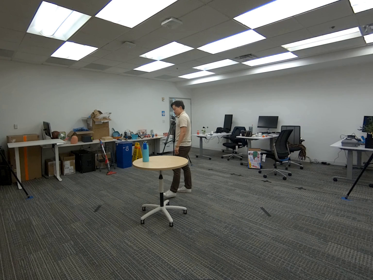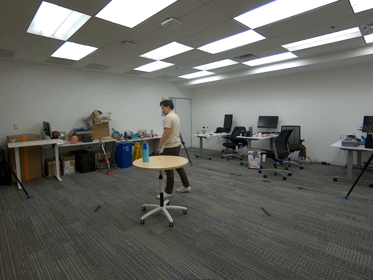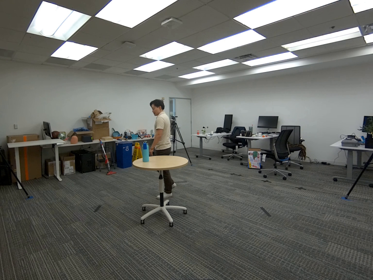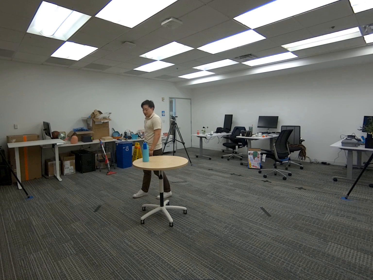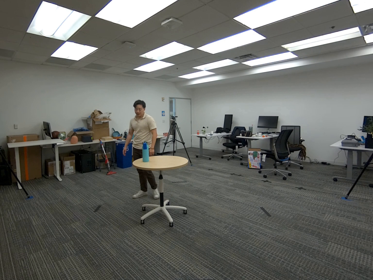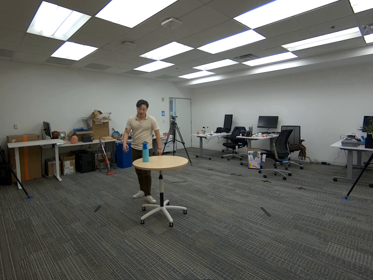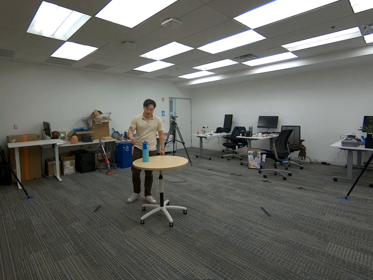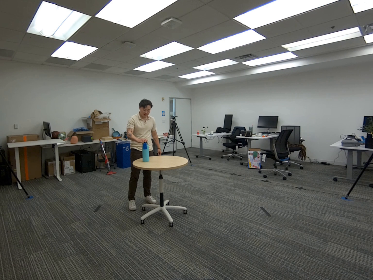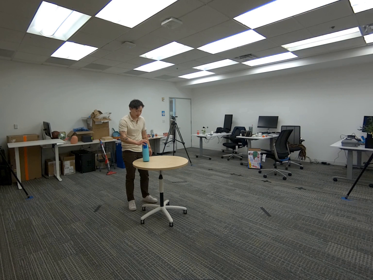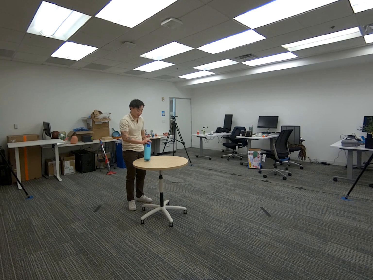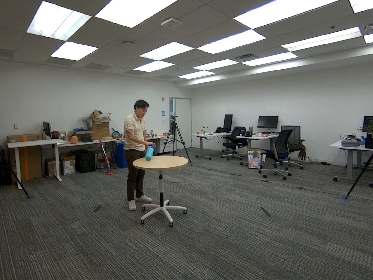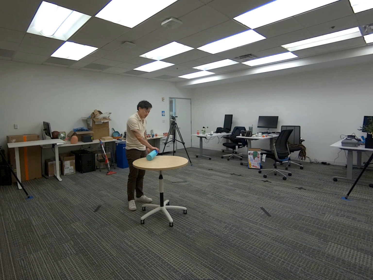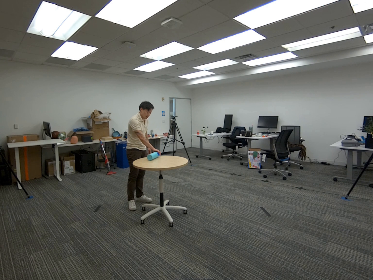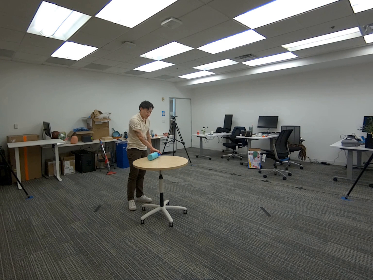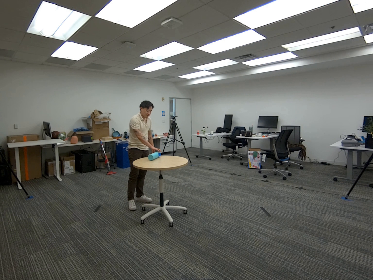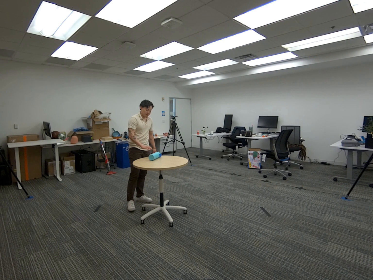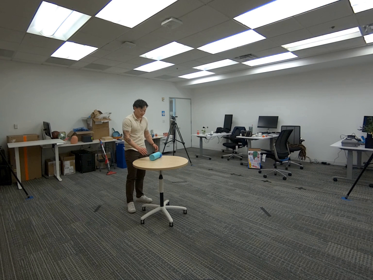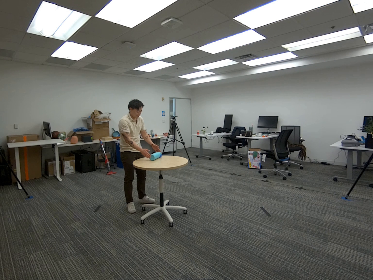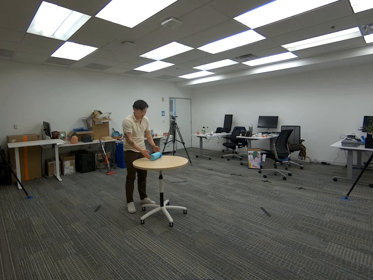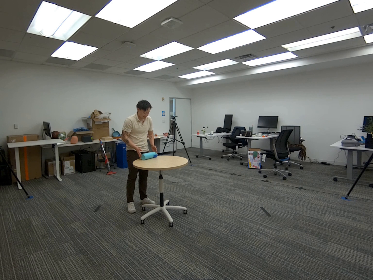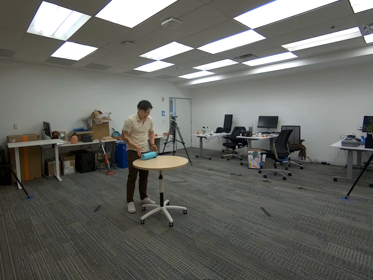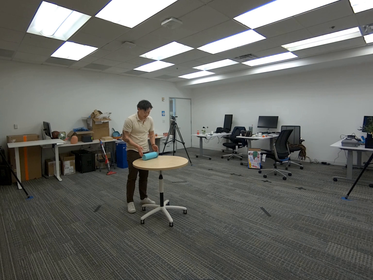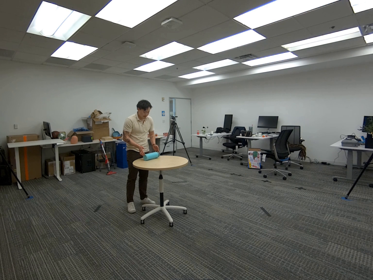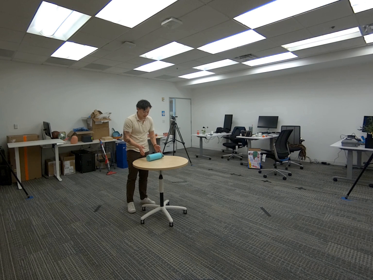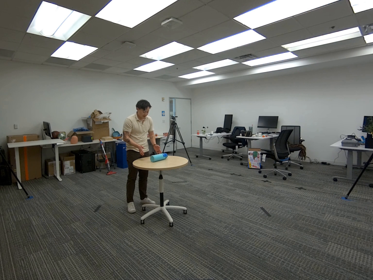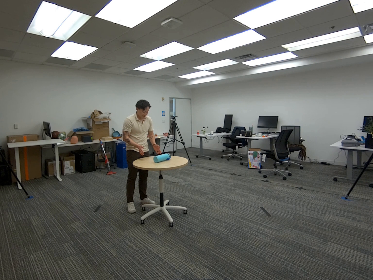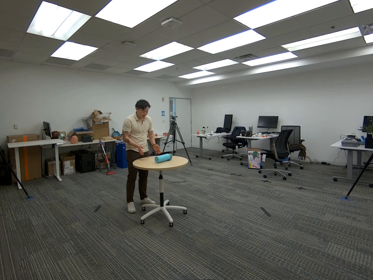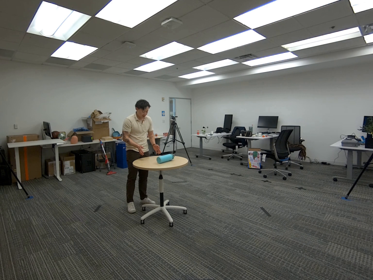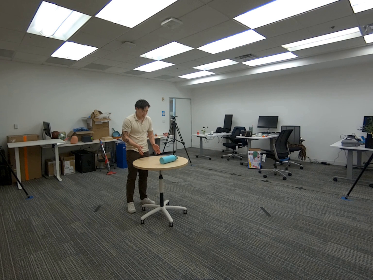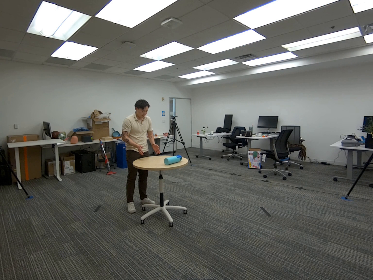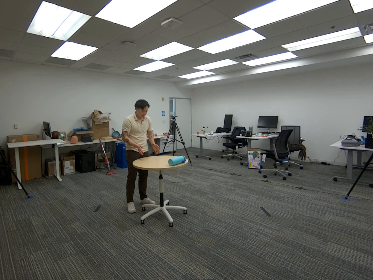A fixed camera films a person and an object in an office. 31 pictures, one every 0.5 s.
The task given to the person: Walk to the cyan water bottle on the round table. Pick it up with your right hand and place it on its side. Then use both hands to gently push it so it rolls across the table.
